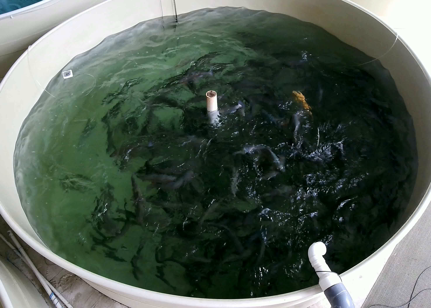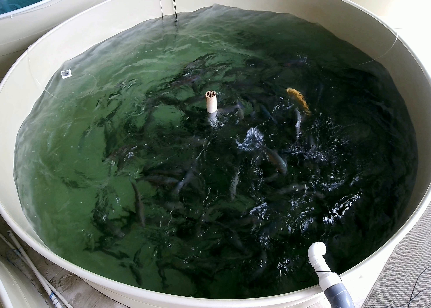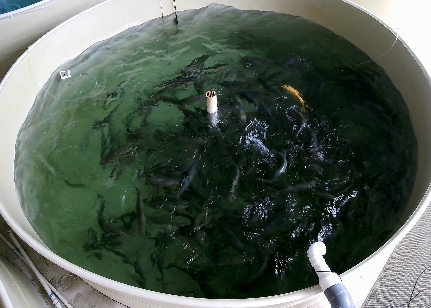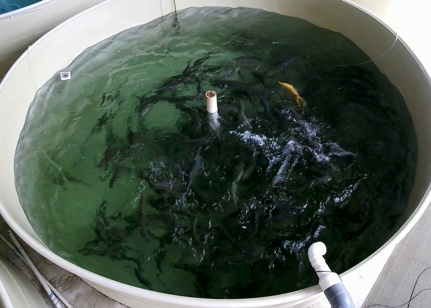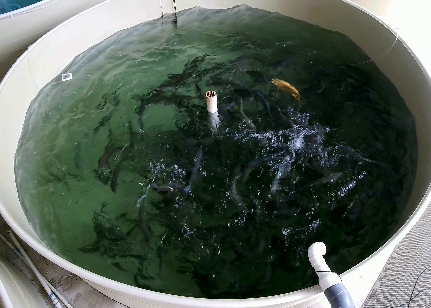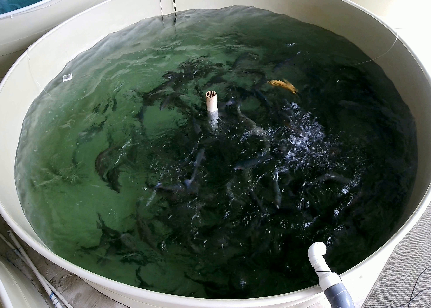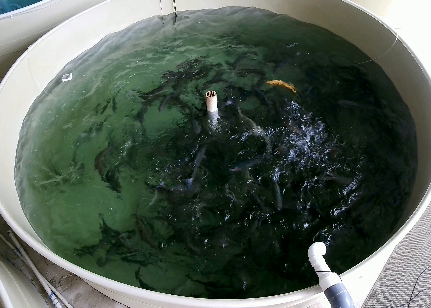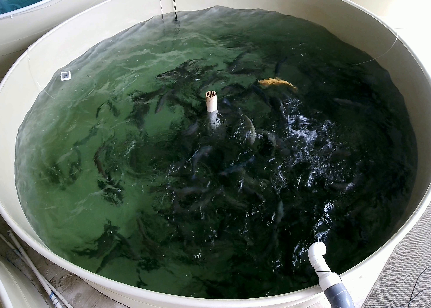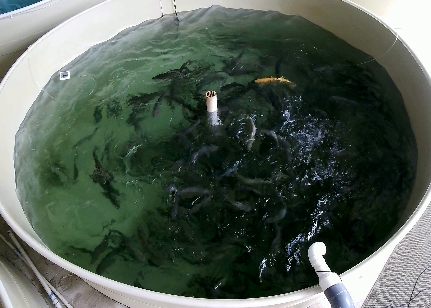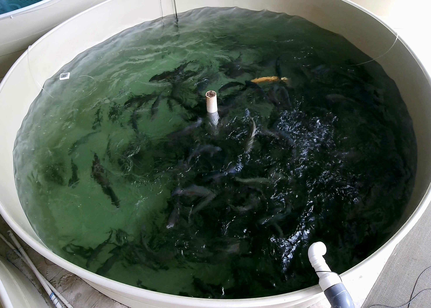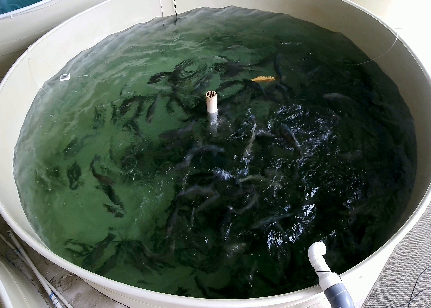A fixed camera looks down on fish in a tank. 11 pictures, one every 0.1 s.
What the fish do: Strong feeding.
